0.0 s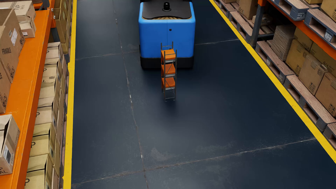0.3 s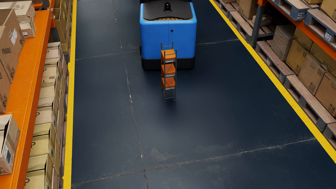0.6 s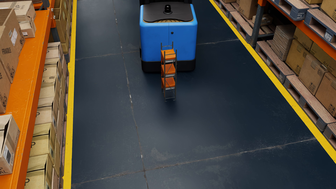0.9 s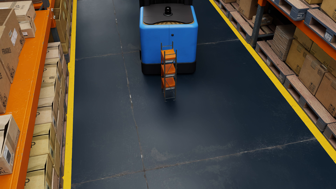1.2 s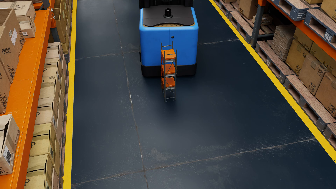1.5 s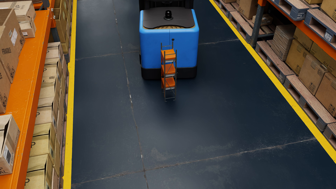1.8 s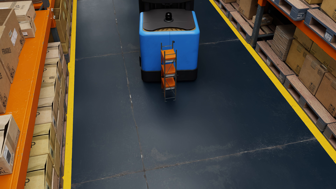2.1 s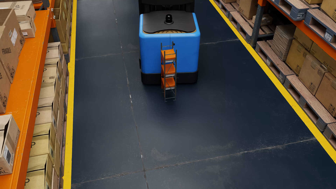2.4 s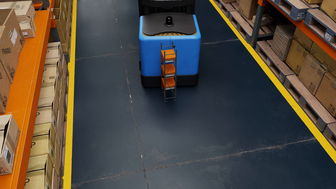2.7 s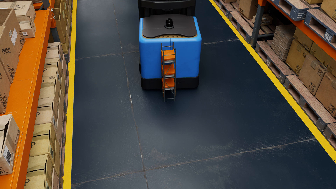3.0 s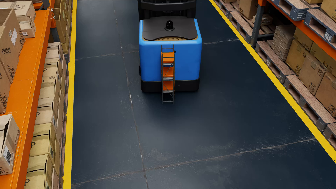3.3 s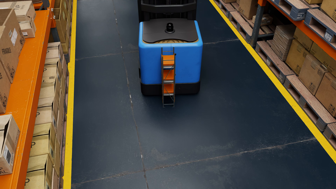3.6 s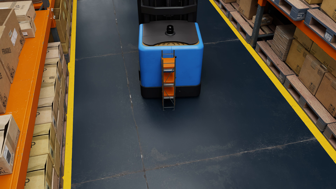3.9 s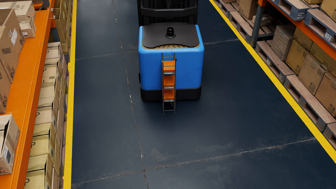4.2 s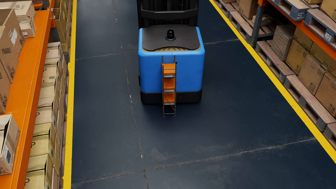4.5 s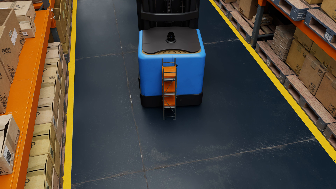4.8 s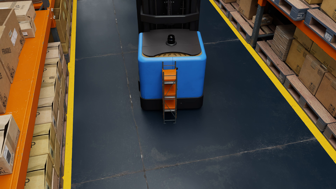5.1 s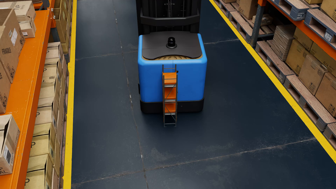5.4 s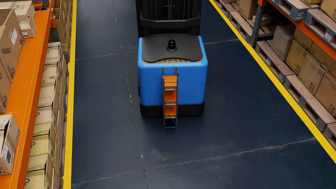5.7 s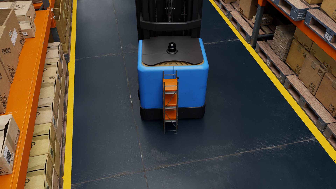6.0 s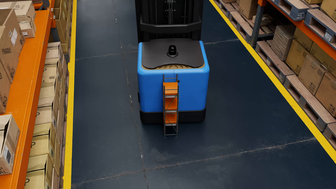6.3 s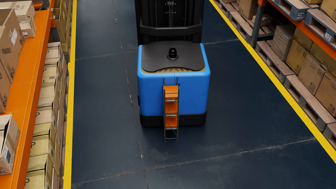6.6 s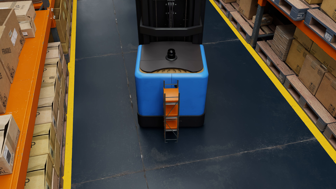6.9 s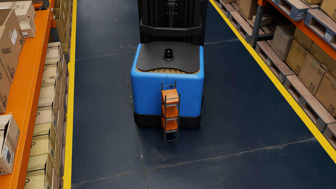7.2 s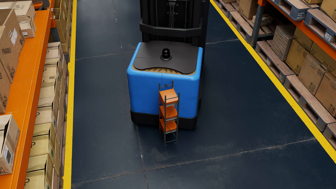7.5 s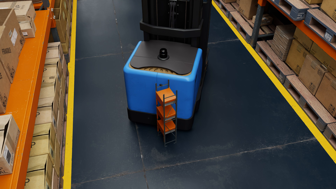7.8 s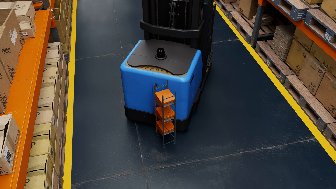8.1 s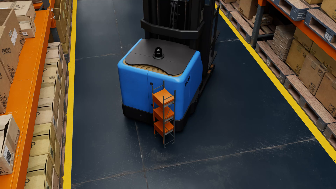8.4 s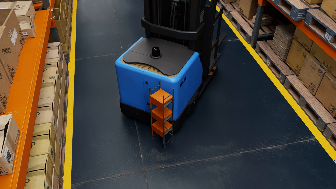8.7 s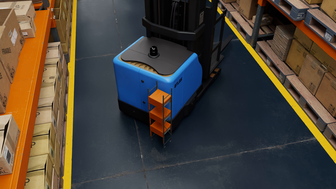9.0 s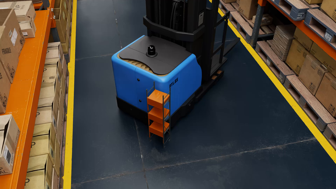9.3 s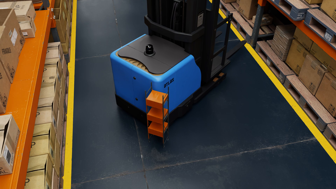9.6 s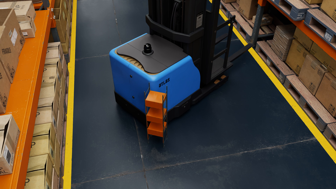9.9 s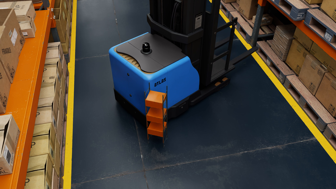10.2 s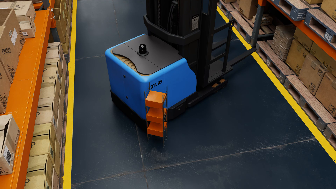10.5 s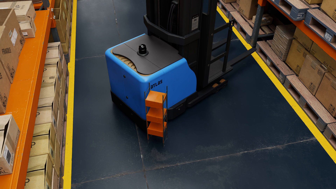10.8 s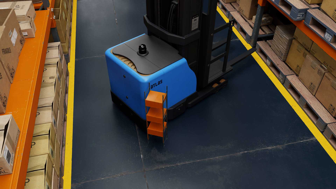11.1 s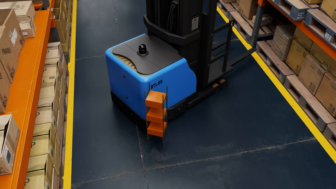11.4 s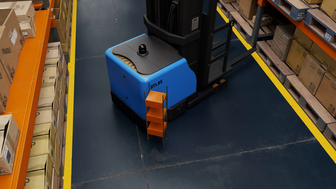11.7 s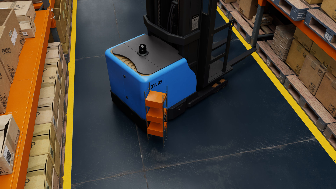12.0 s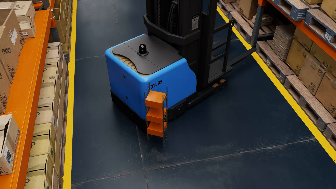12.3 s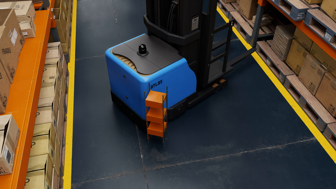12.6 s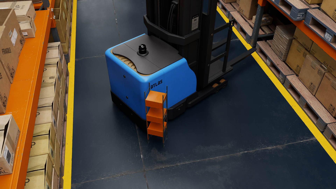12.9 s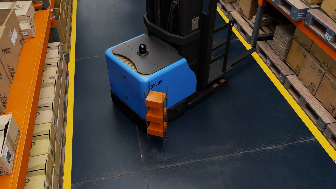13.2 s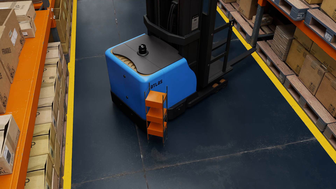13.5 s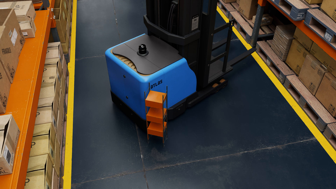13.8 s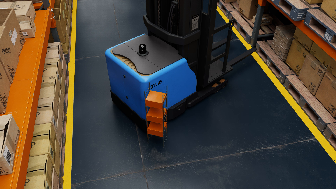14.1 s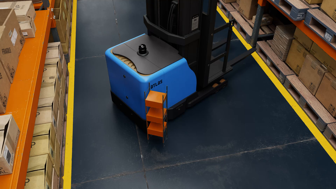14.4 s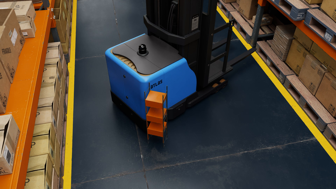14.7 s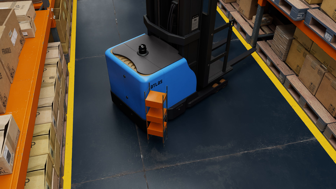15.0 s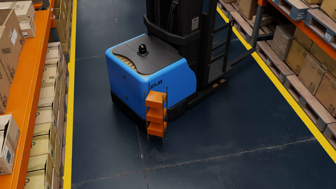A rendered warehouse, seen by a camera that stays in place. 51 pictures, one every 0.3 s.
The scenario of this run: A forklift runs into an object in its way.
